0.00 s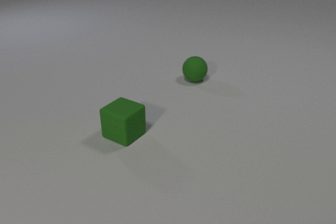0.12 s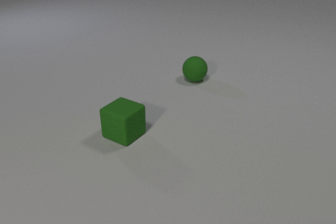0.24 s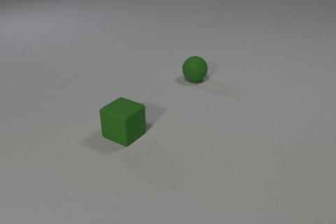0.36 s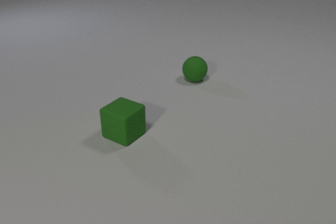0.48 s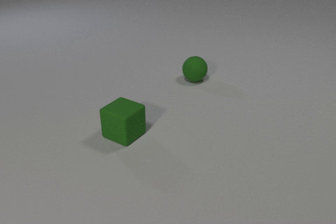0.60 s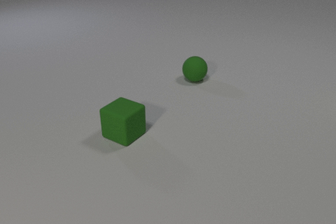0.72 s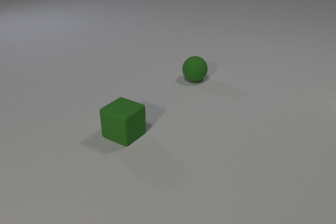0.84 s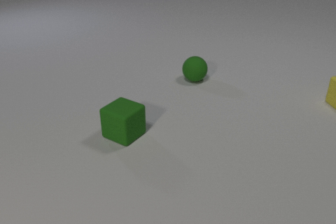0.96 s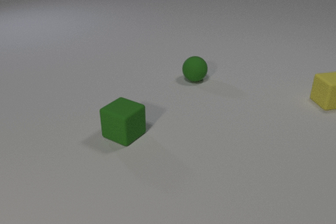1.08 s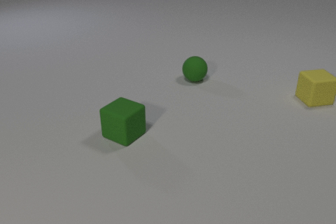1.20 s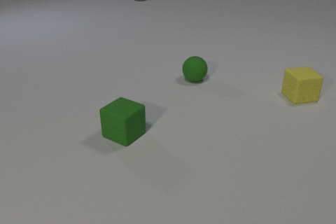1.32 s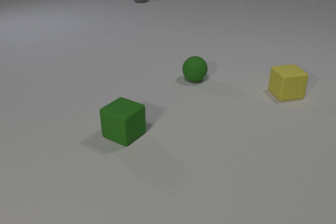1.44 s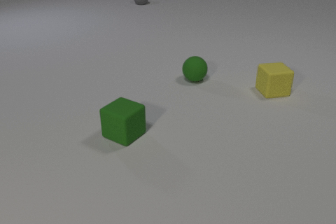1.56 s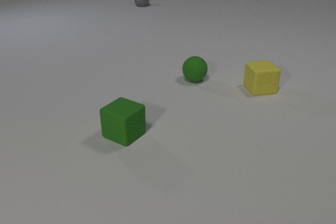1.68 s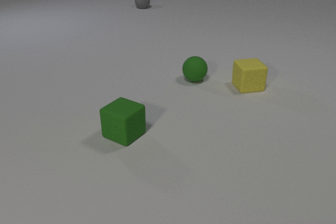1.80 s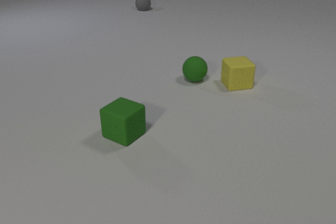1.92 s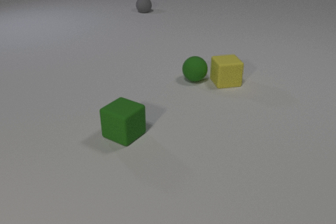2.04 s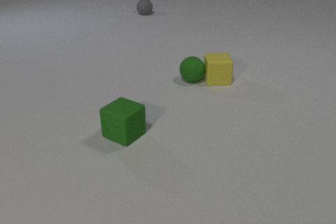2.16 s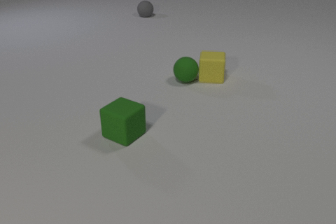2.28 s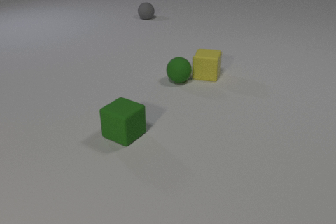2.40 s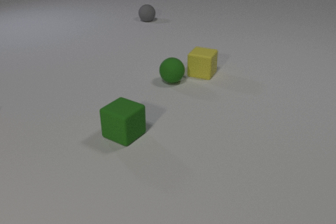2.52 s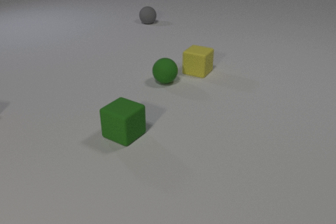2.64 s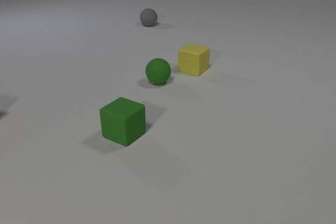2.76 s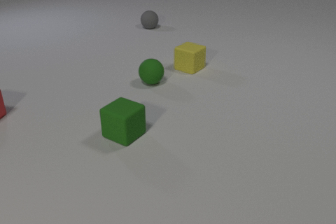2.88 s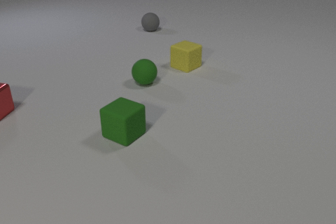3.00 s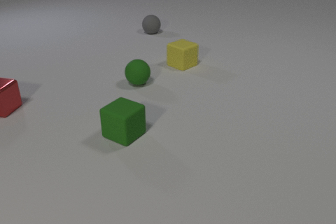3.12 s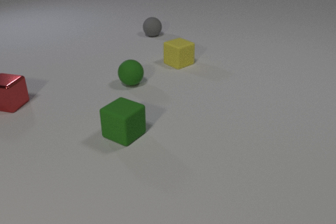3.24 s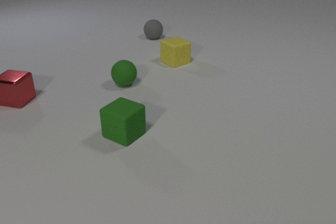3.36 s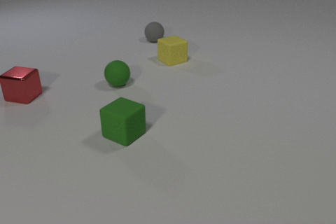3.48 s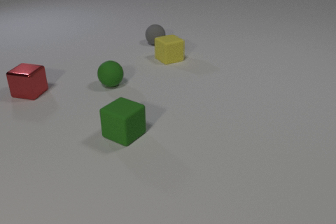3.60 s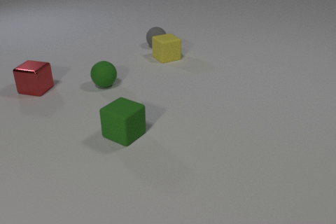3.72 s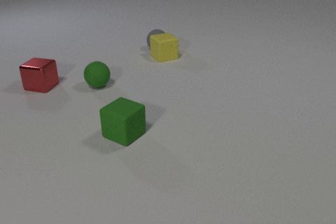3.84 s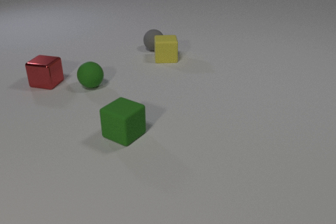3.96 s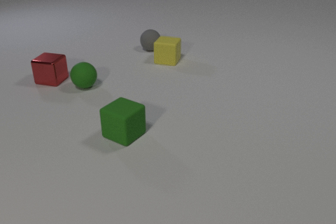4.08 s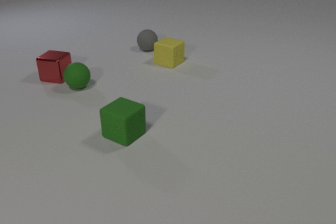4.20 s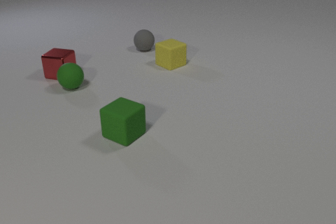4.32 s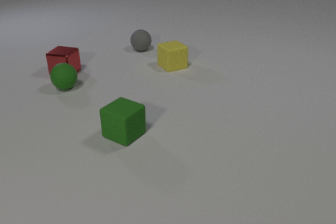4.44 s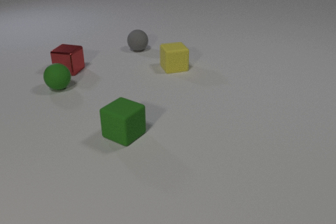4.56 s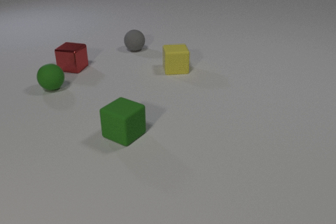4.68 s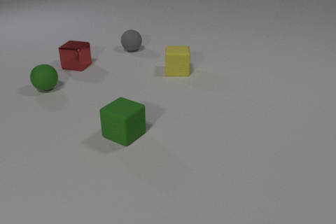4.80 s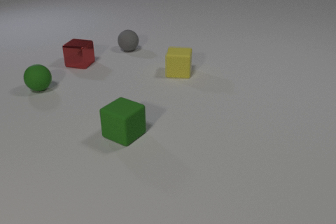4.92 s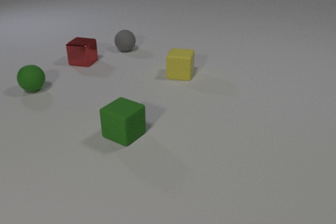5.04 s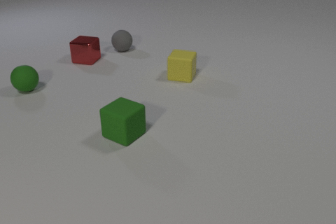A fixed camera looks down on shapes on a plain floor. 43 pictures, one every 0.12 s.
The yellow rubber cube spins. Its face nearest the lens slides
to the left.
The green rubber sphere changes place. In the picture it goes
to the left.
0.00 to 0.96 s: The yellow rubber cube comes in at the right edge, slides to the left.
0.96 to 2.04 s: The yellow rubber cube slides to the left. The gray rubber sphere comes in at the top edge, rolls toward the camera. The yellow rubber cube and the green rubber sphere collide.
2.04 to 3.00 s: The yellow rubber cube slides to the left and away from the camera, spins so that its near face slides to the left, clockwise seen from above. The green rubber sphere rolls to the left. The gray rubber sphere rolls toward the camera. The red metal cube comes in at the left edge, slides to the right and away from the camera.
3.00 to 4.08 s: The yellow rubber cube slides to the left and away from the camera, spins clockwise seen from above by about 75 degrees, its near face sliding to the left. The green rubber sphere rolls to the left. The gray rubber sphere rolls toward the camera. The red metal cube slides away from the camera and to the right. The yellow rubber cube and the gray rubber sphere collide.
4.08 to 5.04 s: The yellow rubber cube slides toward the camera, spins clockwise seen from above by about 75 degrees, its near face sliding to the left. The green rubber sphere rolls to the left. The gray rubber sphere rolls to the left. The red metal cube slides away from the camera and to the right.
What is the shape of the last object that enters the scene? cube.
Are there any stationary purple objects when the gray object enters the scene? no.
How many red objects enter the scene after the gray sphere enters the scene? 1.
